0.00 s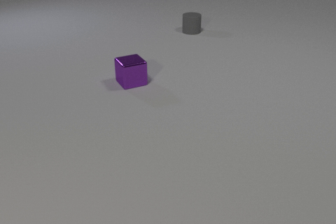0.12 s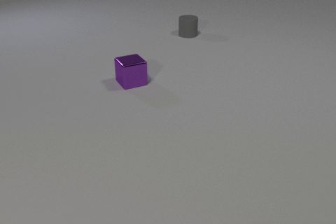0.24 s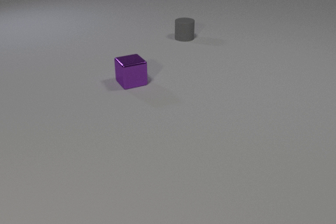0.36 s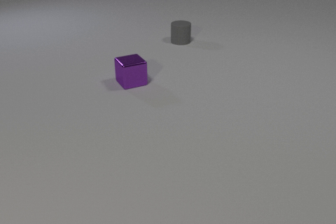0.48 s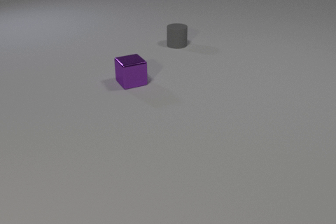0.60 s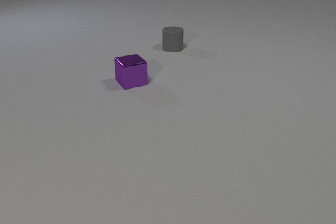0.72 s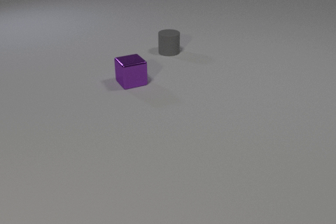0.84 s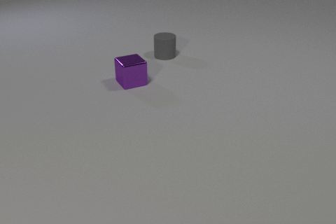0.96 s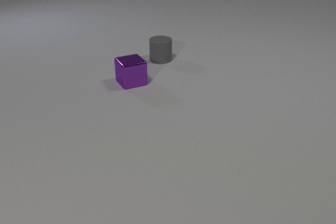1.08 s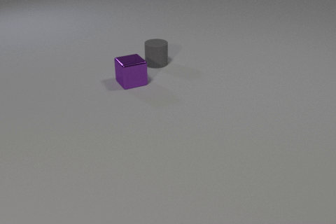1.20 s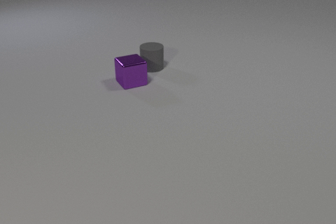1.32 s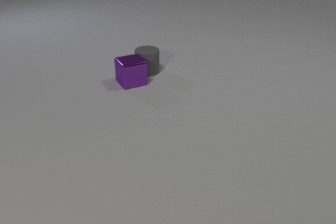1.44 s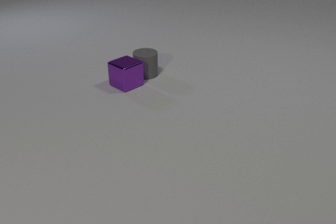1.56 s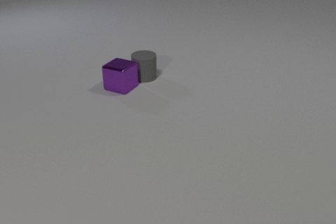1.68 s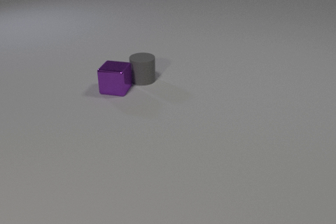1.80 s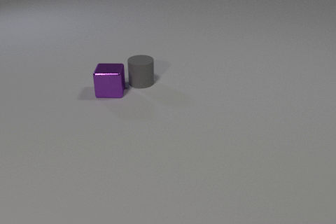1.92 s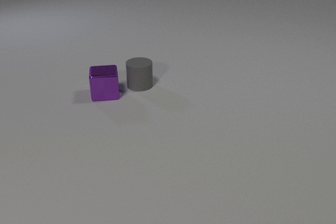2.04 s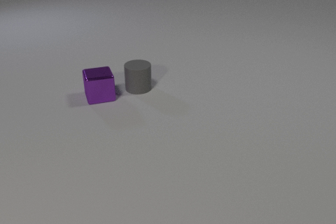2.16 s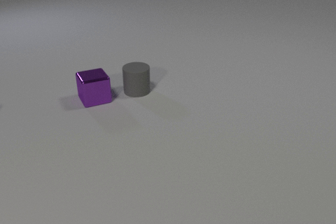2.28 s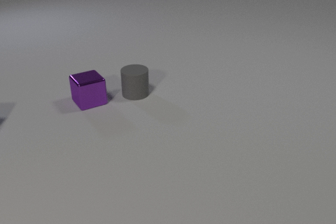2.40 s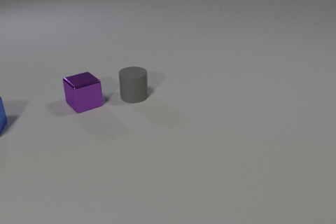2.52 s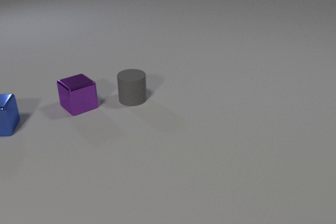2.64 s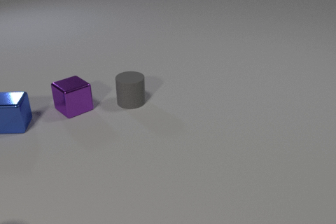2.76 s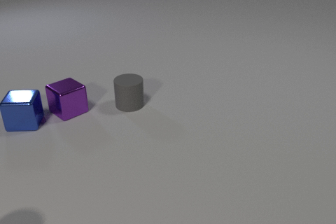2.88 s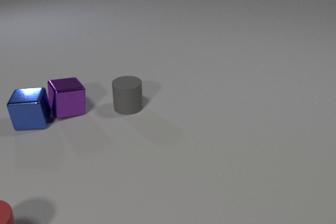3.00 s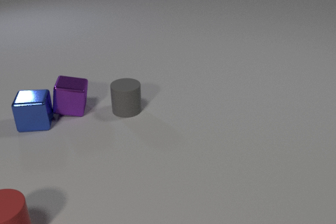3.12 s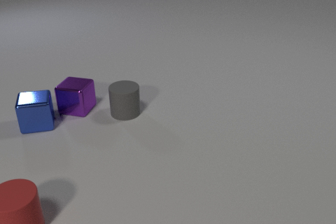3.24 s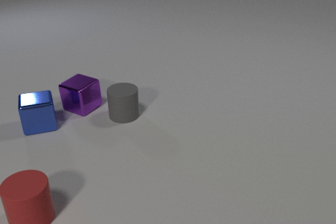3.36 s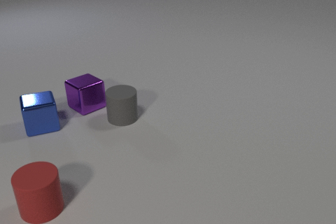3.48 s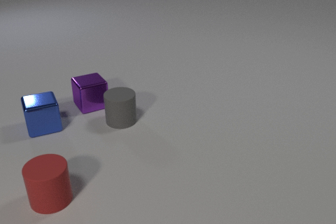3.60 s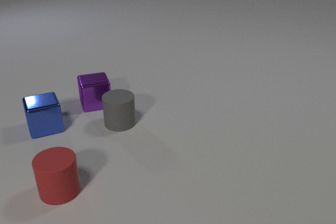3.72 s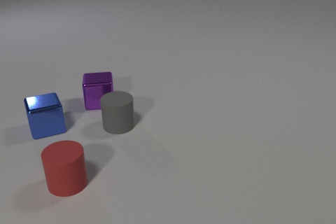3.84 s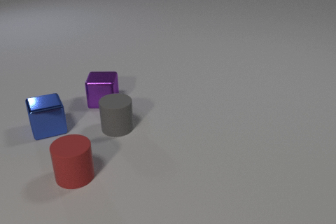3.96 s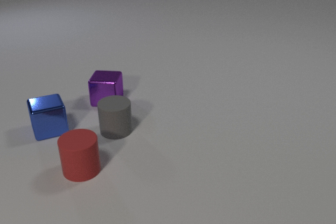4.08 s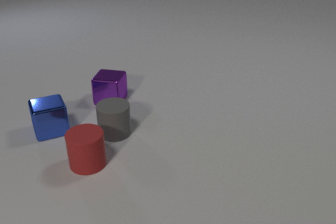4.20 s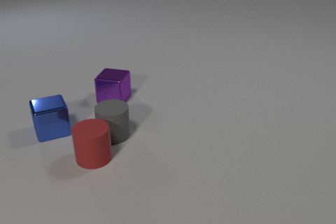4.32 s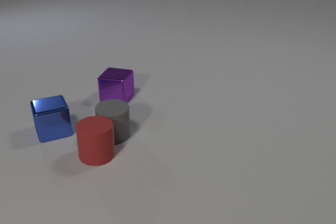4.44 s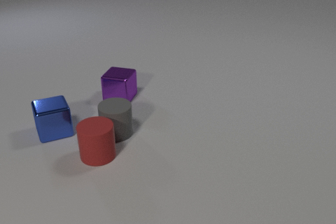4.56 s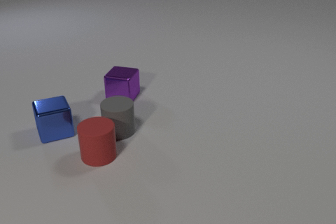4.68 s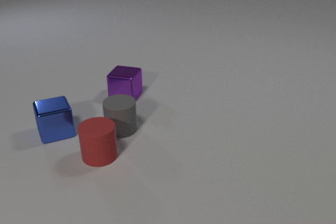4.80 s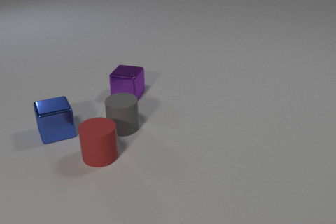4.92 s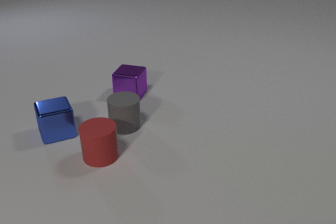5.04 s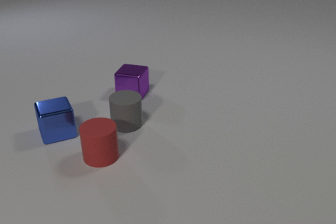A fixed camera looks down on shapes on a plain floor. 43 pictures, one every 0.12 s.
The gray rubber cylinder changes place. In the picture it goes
toward the camera.
0.00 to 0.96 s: The gray rubber cylinder slides toward the camera.
0.96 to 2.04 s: The gray rubber cylinder slides toward the camera. The purple metal cube slides to the left and toward the camera, spins counterclockwise seen from above by about 75 degrees, its near face sliding to the right. The gray rubber cylinder and the purple metal cube collide.
2.04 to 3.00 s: The gray rubber cylinder slides toward the camera. The purple metal cube slides to the left and toward the camera. The blue metal cube comes in at the left edge, slides to the right. The red rubber cylinder comes in at the bottom edge, slides to the right and away from the camera. The purple metal cube and the blue metal cube collide.
3.00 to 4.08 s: The gray rubber cylinder slides toward the camera. The purple metal cube slides to the right, spins so that its near face slides to the left, clockwise seen from above. The blue metal cube slides toward the camera and to the right. The red rubber cylinder slides away from the camera and to the right.
4.08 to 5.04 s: The gray rubber cylinder slides away from the camera and to the right. The purple metal cube slides to the right and away from the camera. The blue metal cube slides toward the camera. The red rubber cylinder slides to the right and away from the camera. The gray rubber cylinder and the red rubber cylinder collide.
How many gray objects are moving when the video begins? 1.
Are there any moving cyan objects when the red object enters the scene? no.
What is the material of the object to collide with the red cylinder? rubber.
